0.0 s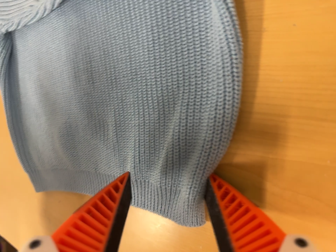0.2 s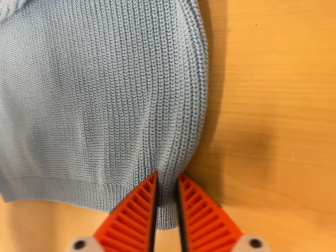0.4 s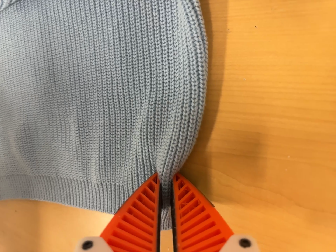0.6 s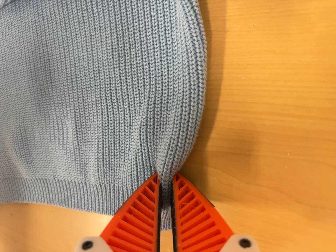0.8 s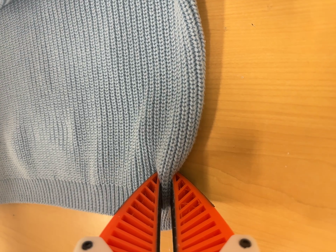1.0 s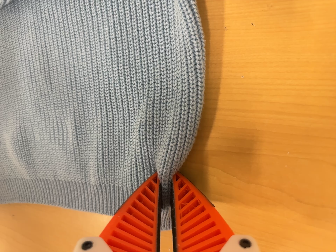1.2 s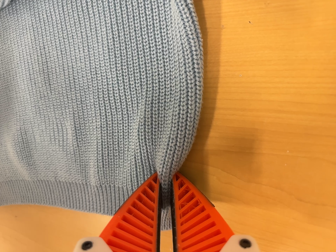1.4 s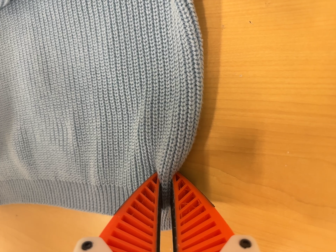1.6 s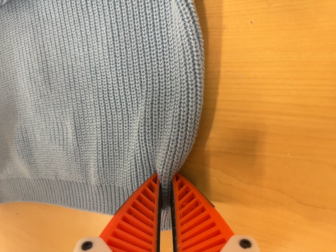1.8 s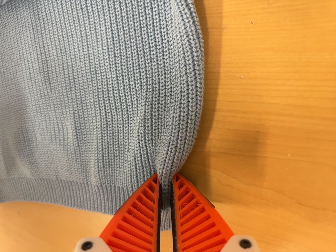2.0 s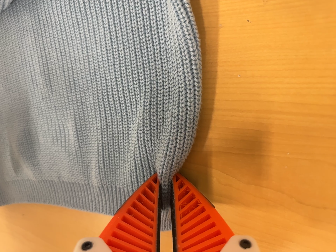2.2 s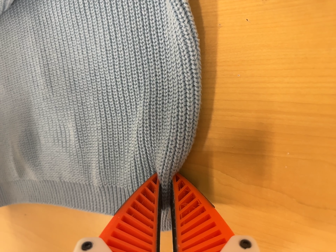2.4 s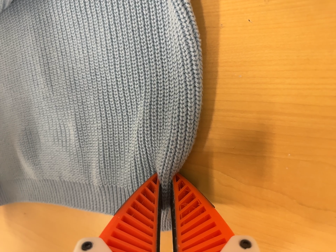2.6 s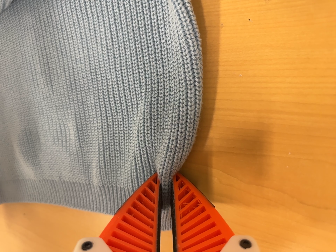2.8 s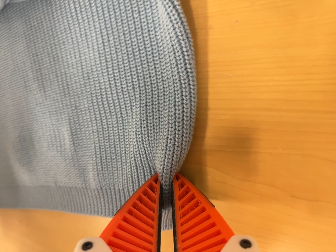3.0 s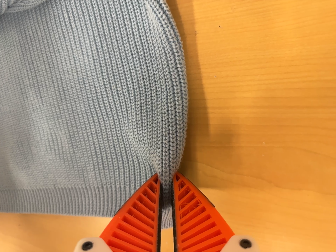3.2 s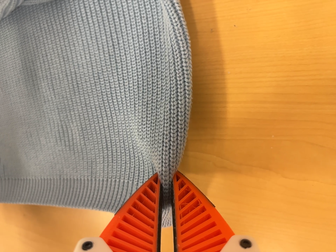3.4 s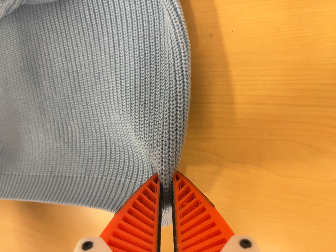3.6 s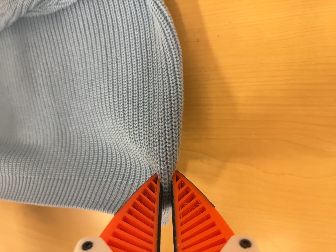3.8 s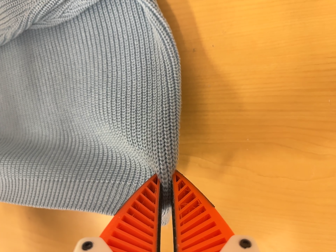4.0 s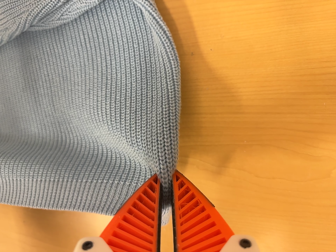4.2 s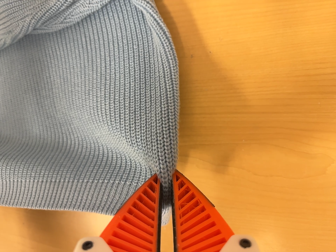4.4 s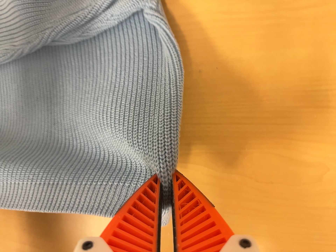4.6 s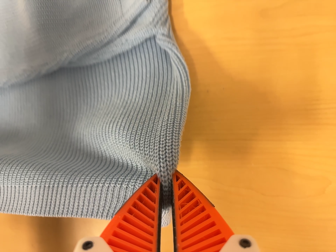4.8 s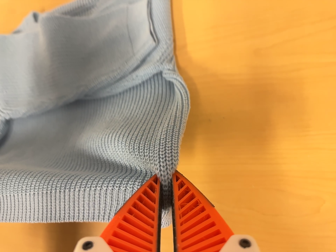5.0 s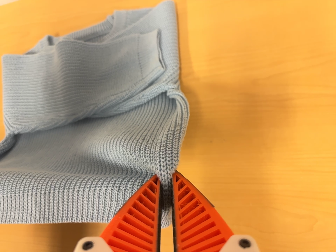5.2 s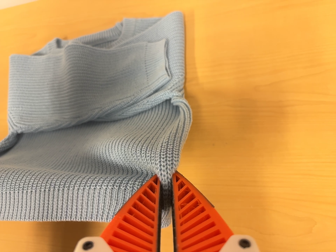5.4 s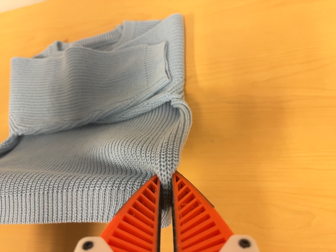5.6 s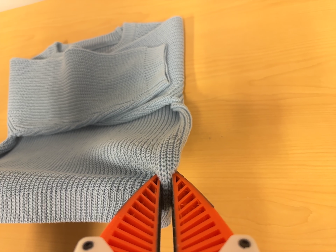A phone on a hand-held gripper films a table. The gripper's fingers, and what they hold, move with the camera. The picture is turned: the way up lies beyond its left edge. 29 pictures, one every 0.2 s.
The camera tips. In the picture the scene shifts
downward.
The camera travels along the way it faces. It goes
backward.
0.0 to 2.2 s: The camera shifts only a little, or ends up much as it began.
2.2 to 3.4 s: The camera travels backward, about 5 cm, so what stands in front gets smaller.
3.4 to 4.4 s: The camera travels backward, about 6 cm, so what stands in front gets smaller. Its aim tips toward the top of its view by about 10 degrees, and the scene shifts downward.
4.4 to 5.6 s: The camera travels backward and to its left, about 10 cm, so what stands in front gets smaller. Its aim tips toward the top of its view by about 20 degrees, and the scene shifts downward.
The film runs forward here.
